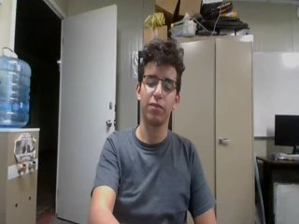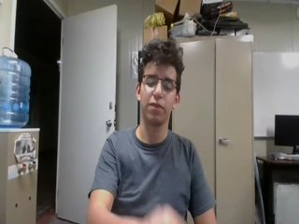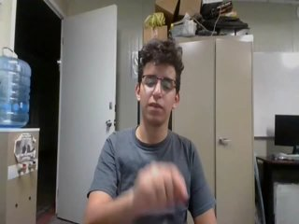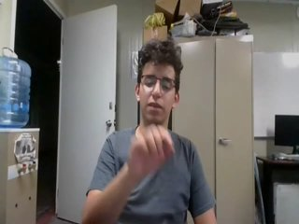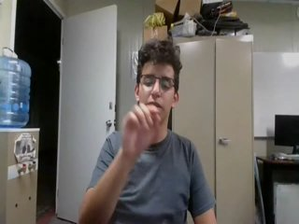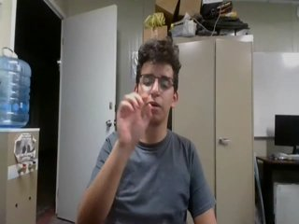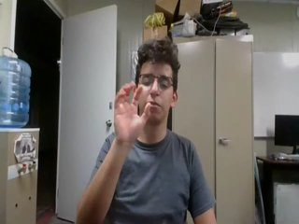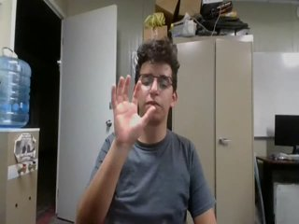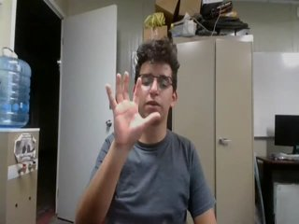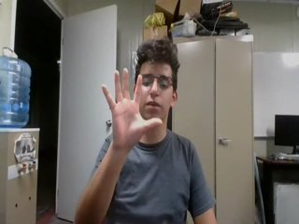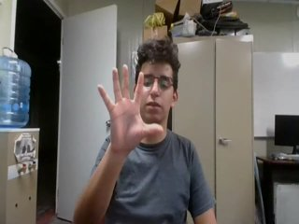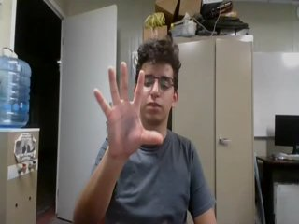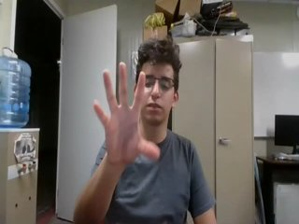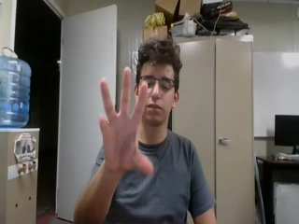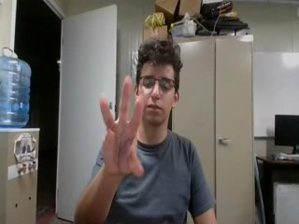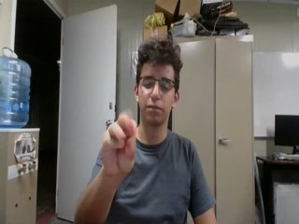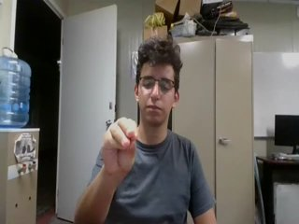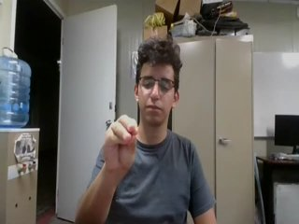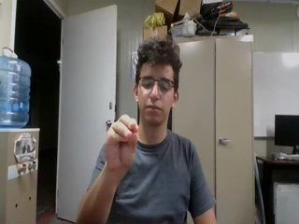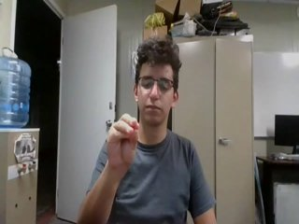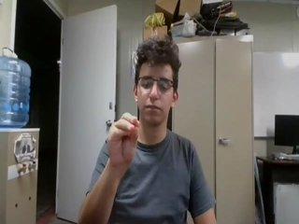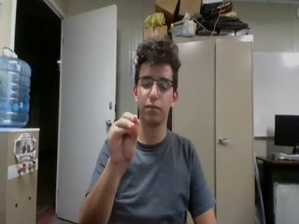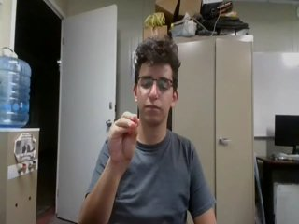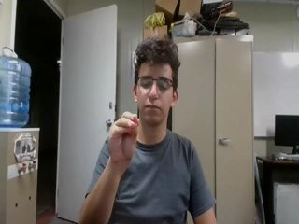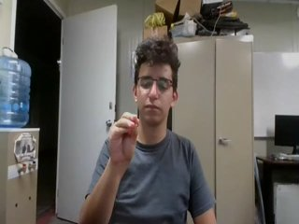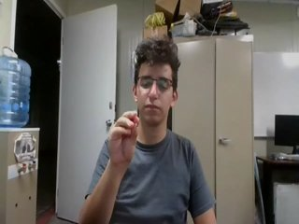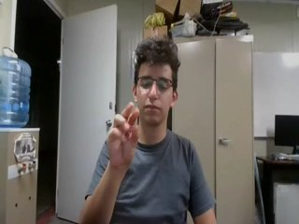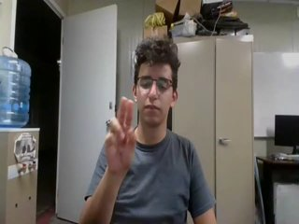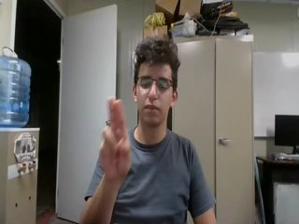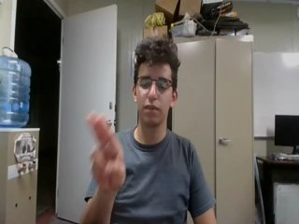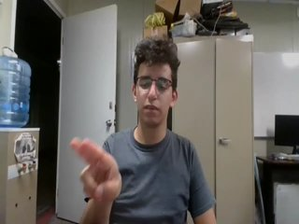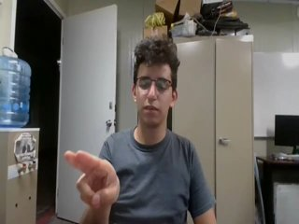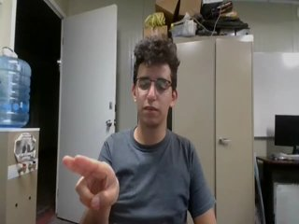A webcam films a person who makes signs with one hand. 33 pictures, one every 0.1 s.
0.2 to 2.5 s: Zoom out.
2.6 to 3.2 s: Pointing with two fingers.
